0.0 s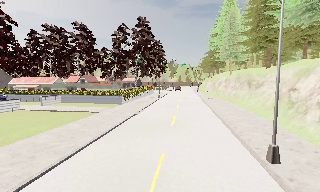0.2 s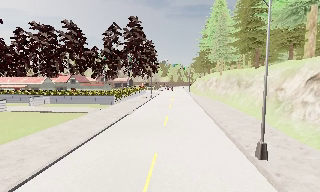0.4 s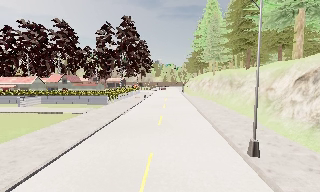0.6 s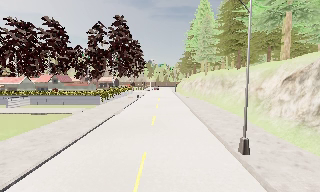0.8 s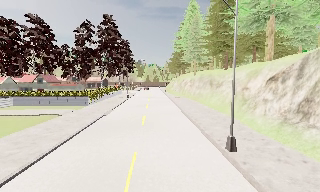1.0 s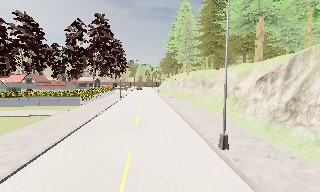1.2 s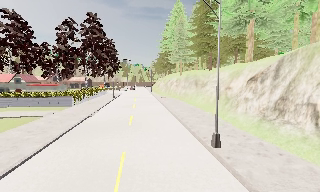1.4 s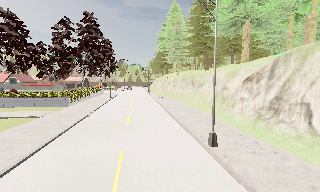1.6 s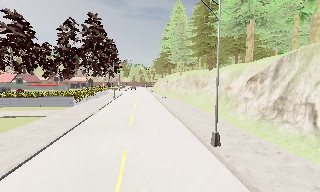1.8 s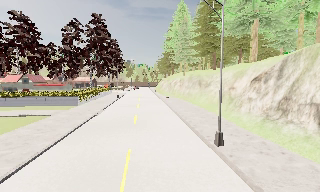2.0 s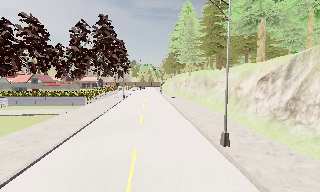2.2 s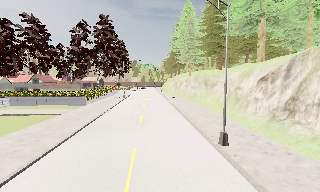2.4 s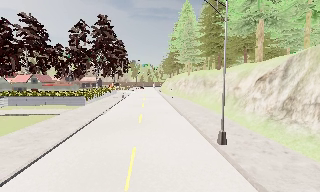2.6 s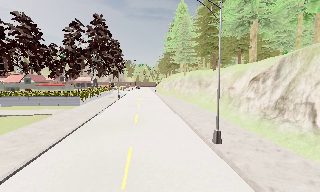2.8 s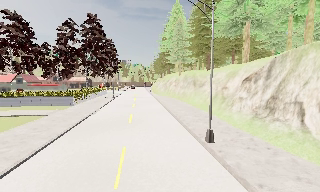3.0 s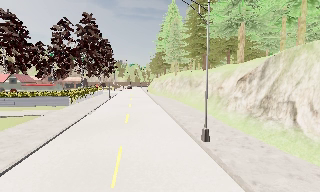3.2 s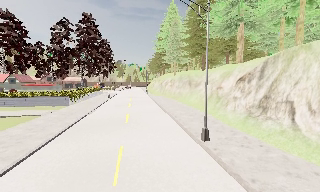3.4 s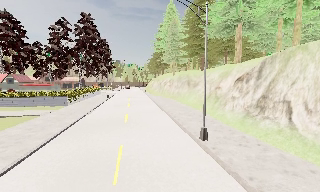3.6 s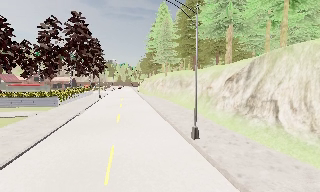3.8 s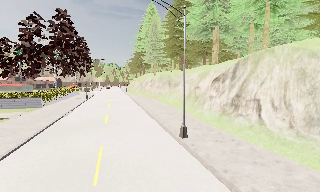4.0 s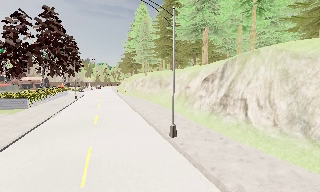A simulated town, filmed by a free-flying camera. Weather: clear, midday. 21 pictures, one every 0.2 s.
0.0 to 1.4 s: The camera swings to its right by about 20 degrees, and the scene slides to the left. It travels backward, about 0.5 m, so what stands in front gets smaller.
1.4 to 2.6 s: The camera shifts only a little, or ends up much as it began.
2.6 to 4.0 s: The scene slides to the left, as the camera pans about 15 degrees to its right. It travels backward, about 0.5 m, so what stands in front gets smaller.
The film runs backward here.
